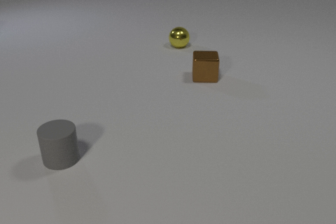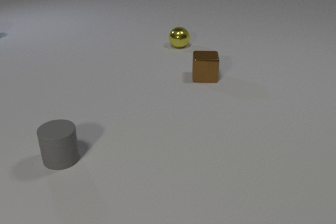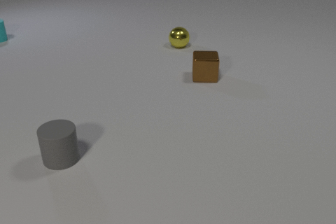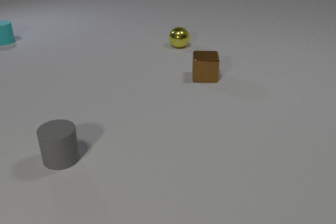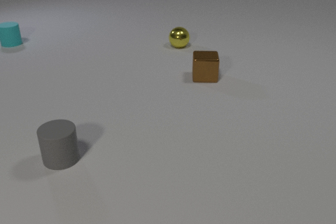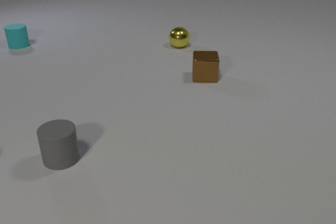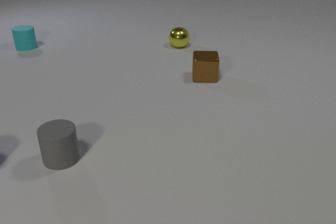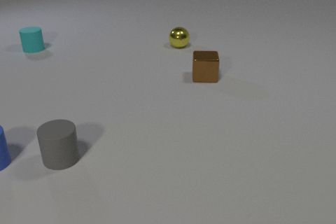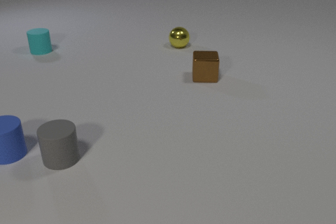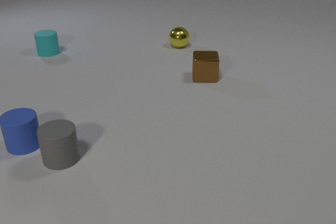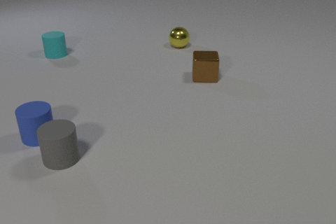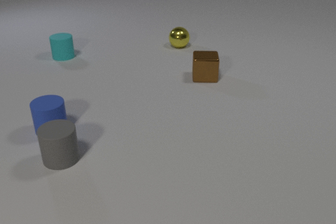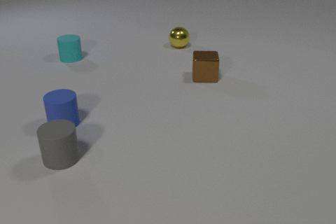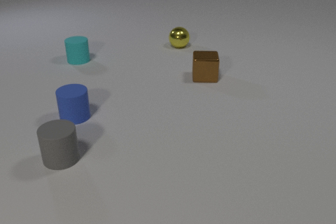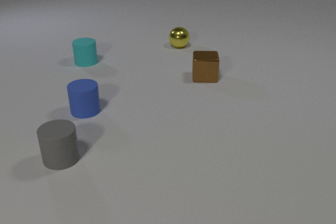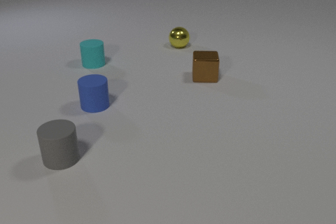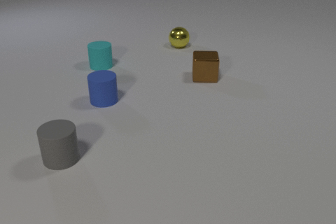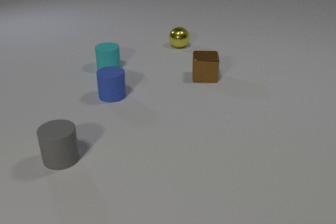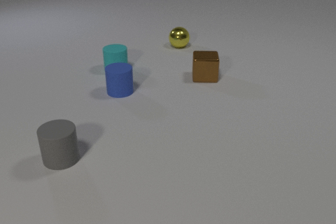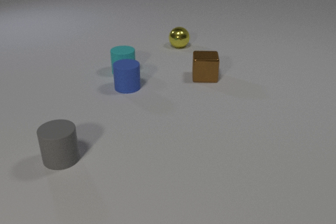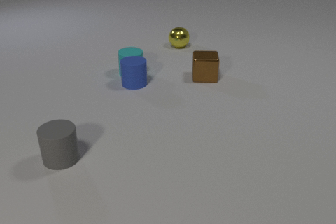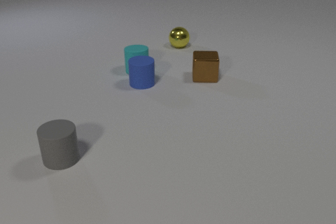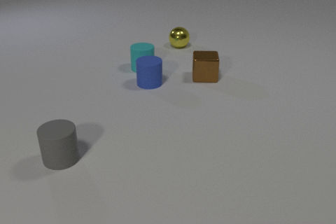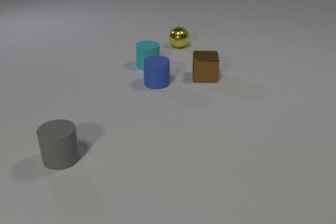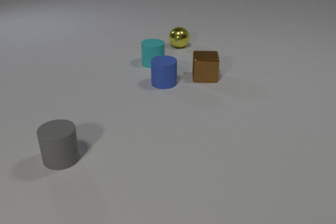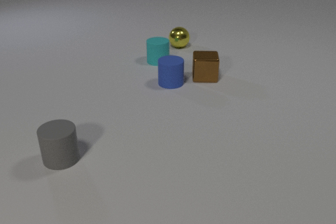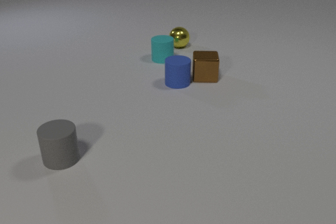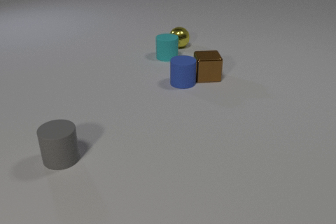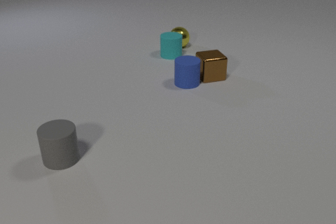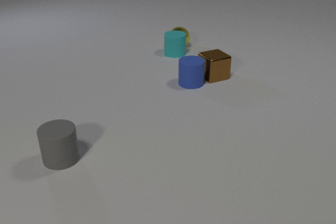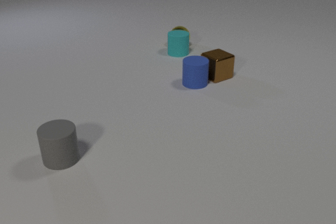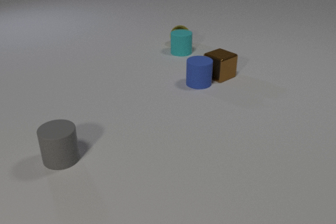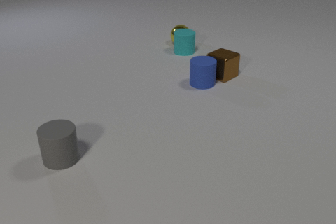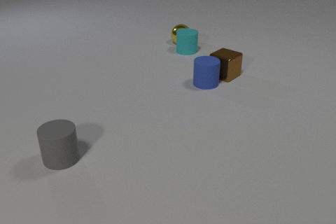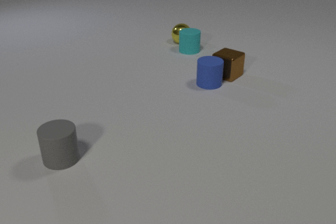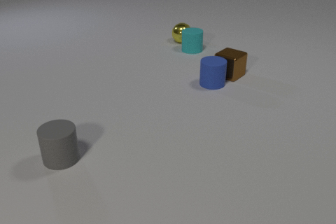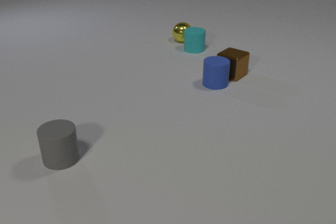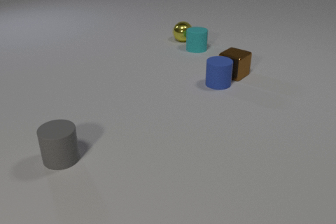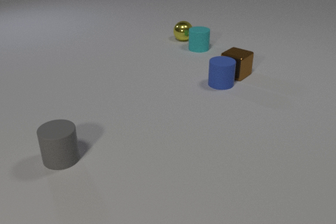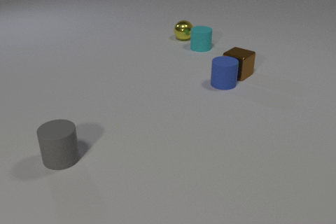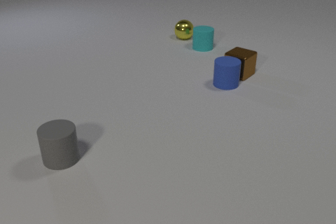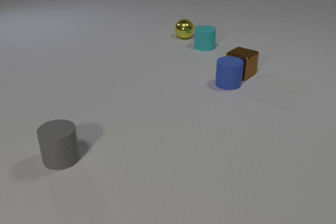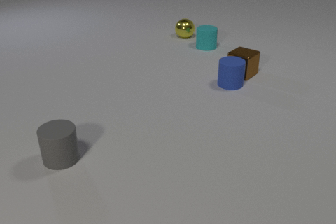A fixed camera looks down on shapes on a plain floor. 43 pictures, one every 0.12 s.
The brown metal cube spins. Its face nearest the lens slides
to the right.
The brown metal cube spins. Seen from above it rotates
counterclockwise.
0.00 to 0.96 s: The blue rubber cylinder comes in at the left edge, slides to the right and away from the camera. The cyan rubber cylinder comes in at the left edge, slides toward the camera and to the right.
0.96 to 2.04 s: The blue rubber cylinder slides to the right and away from the camera. The cyan rubber cylinder slides to the right and toward the camera.
2.04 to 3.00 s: The blue rubber cylinder slides to the right and away from the camera. The cyan rubber cylinder slides to the right. The blue rubber cylinder and the cyan rubber cylinder collide.
3.00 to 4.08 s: The blue rubber cylinder slides to the right. The cyan rubber cylinder slides to the right and away from the camera. The brown metal cube slides to the right, spins so that its near face slides to the right, counterclockwise seen from above. The yellow metal sphere rolls away from the camera. The blue rubber cylinder and the brown metal cube collide. The cyan rubber cylinder and the yellow metal sphere collide.
4.08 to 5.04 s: The blue rubber cylinder slides to the right. The cyan rubber cylinder slides to the right and away from the camera. The brown metal cube slides to the right and away from the camera. The yellow metal sphere rolls away from the camera.
How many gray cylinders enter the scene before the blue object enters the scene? 0.
How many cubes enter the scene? 0.
How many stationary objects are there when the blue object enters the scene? 3.
